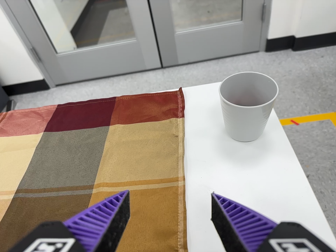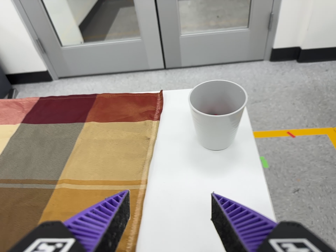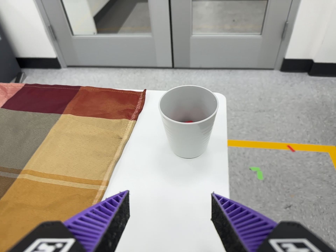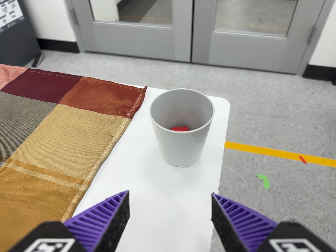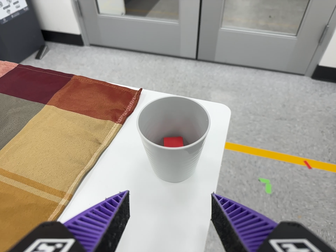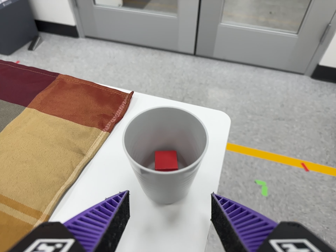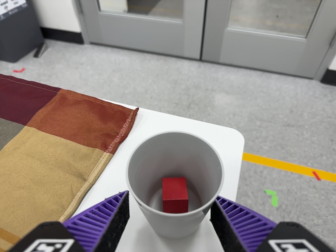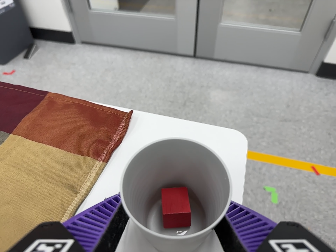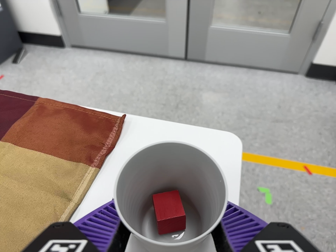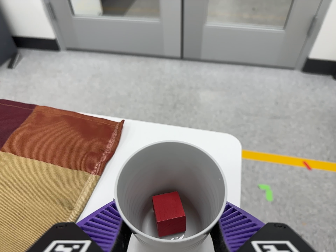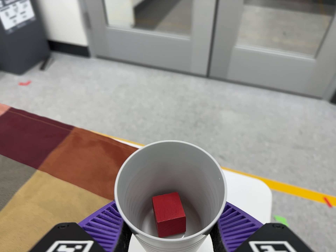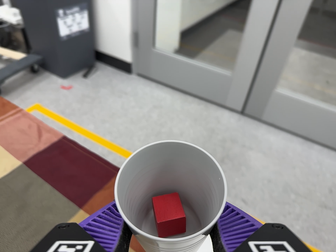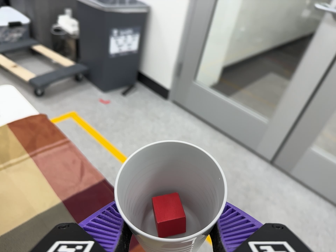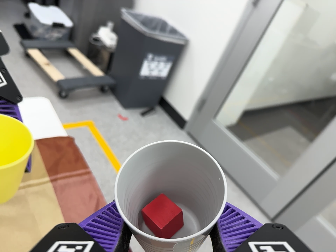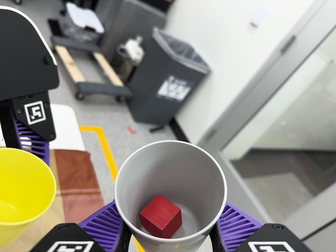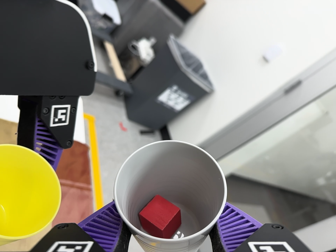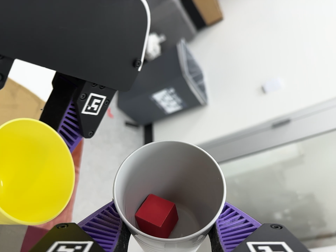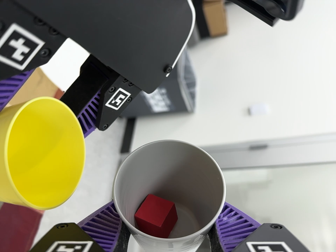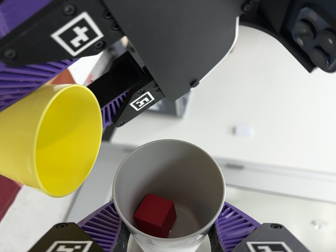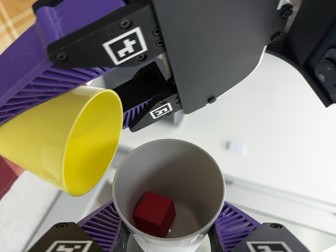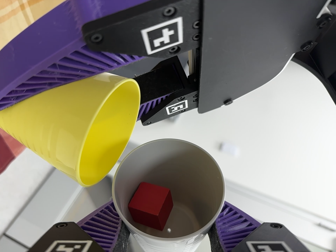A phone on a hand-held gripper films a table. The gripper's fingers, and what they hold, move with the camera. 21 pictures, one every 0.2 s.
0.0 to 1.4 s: The camera travels forward, to its right and toward the top of its view, about 24 cm, so what stands in front looms larger. It rolls about its line of sight by about 20 degrees, and the scene rotates clockwise.
1.4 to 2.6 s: The scene slides to the right, as the camera pans about 15 degrees to its left. It travels toward the top of its view and to its left, about 28 cm, so close, fixed things drift downward. Its aim tips toward the top of its view by about 15 degrees, and the scene shifts downward. It rolls about its line of sight by about 40 degrees, and the scene rotates clockwise.
2.6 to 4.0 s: The camera pans to its right by about 20 degrees. It travels to its left and toward the top of its view, about 26 cm. It rolls about its line of sight by about 85 degrees, and the scene rotates clockwise.
The film runs forward here.
